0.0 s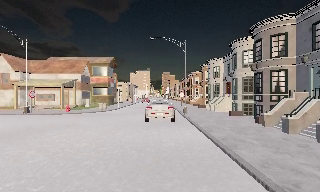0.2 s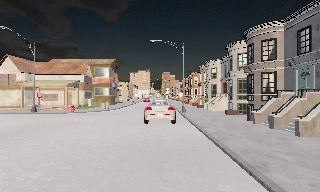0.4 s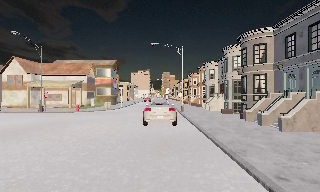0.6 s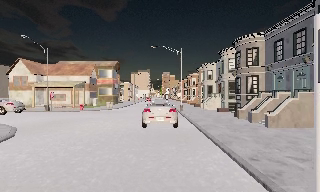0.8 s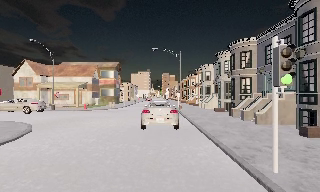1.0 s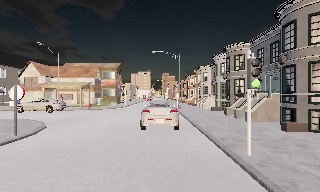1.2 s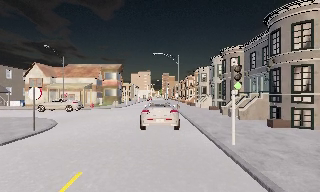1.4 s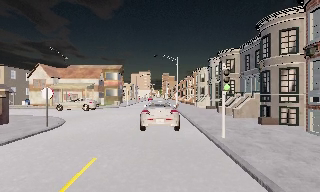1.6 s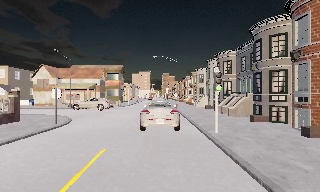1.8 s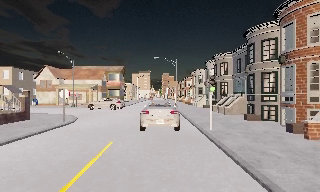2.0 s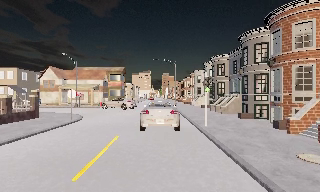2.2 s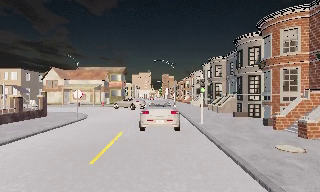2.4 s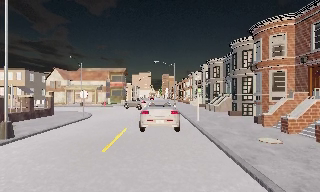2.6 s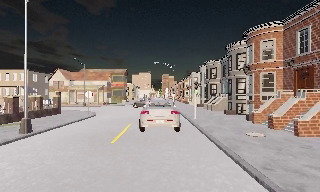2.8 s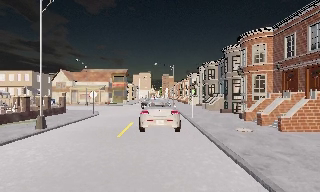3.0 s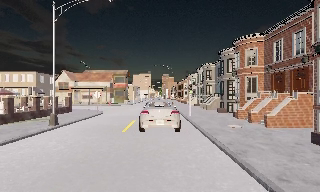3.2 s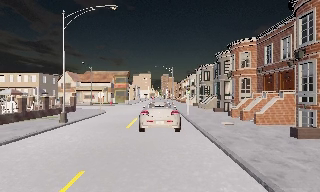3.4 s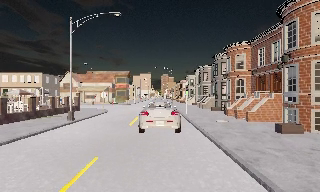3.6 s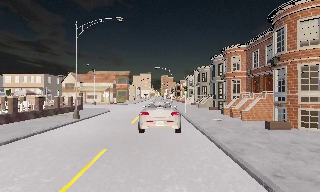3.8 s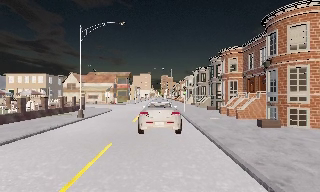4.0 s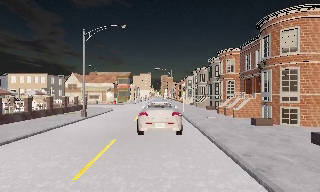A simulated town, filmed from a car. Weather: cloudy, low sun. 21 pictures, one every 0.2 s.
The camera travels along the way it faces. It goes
backward.
0.0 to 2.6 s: The camera travels backward, about 12 m, so what stands in front gets smaller.
2.6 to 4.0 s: The camera travels backward, about 6 m, so what stands in front gets smaller. It loses speed.
The film runs backward here.
